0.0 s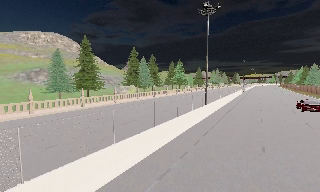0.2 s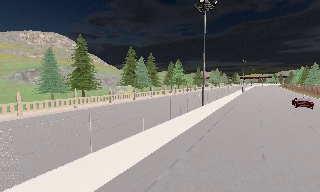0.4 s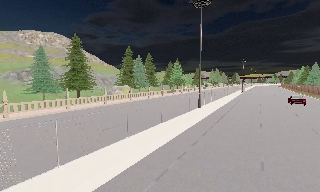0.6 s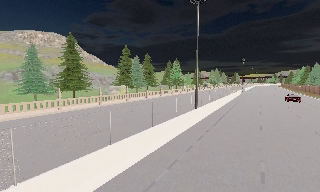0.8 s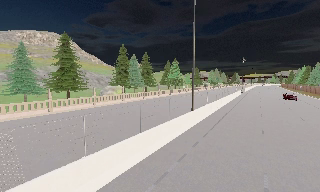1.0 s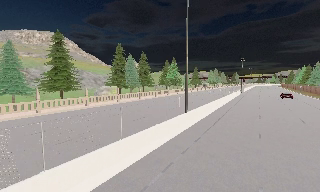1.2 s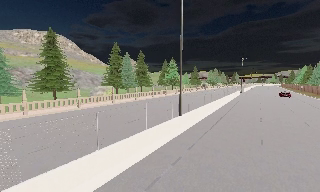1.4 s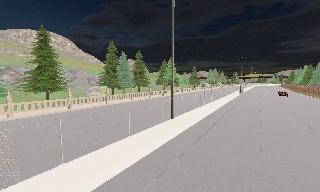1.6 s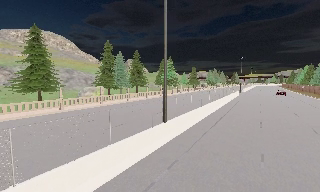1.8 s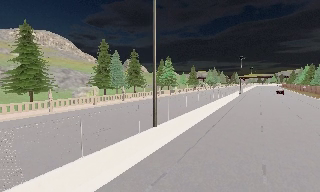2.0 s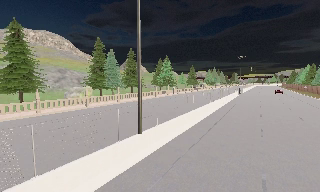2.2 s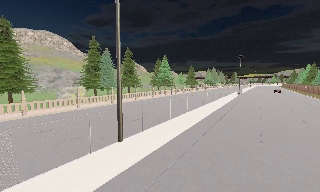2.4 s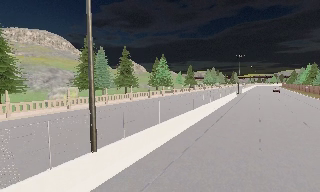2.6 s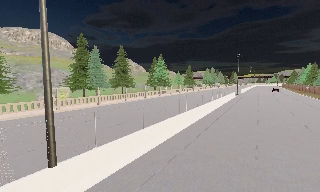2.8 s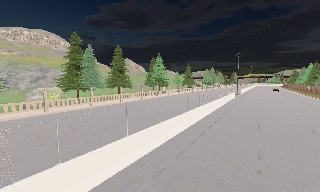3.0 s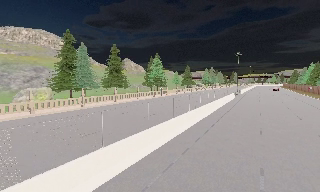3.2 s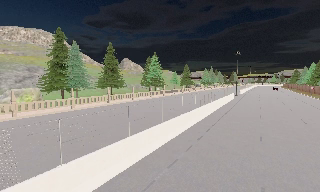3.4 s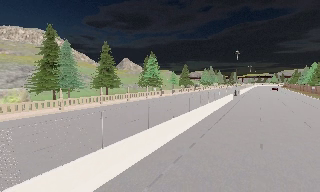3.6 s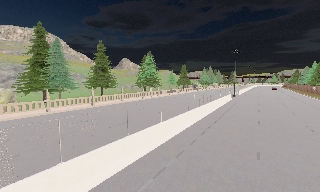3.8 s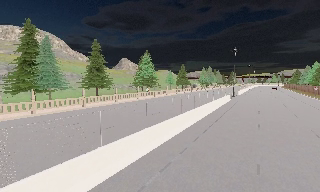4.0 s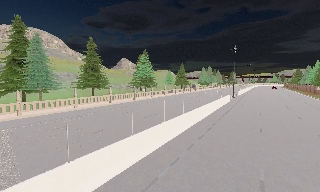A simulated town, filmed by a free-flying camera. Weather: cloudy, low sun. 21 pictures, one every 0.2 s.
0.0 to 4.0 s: The camera travels forward and to its right, about 25 m, so what stands in front looms larger.
The film runs forward here.
